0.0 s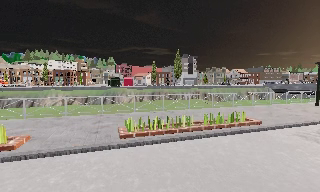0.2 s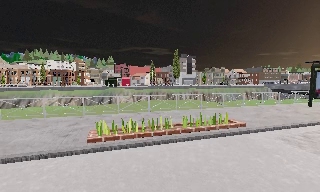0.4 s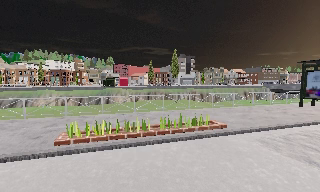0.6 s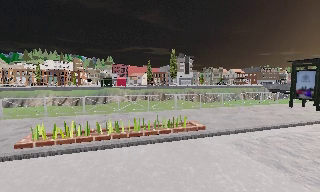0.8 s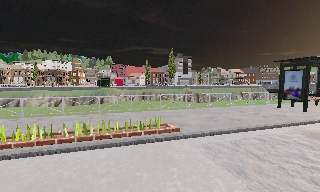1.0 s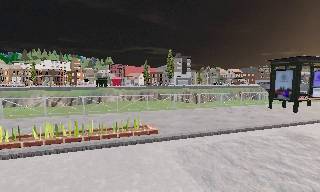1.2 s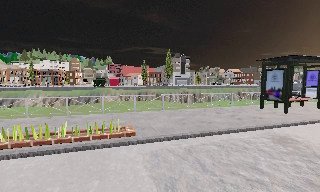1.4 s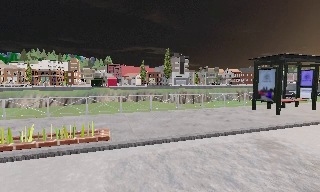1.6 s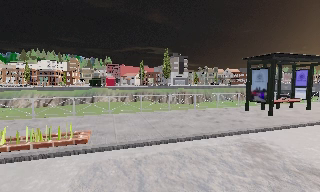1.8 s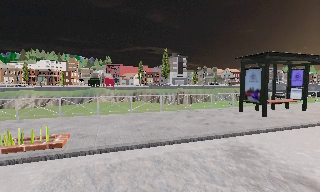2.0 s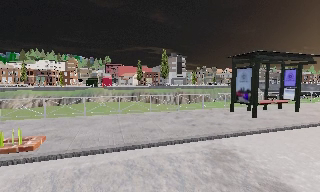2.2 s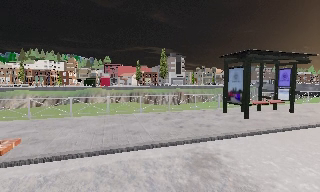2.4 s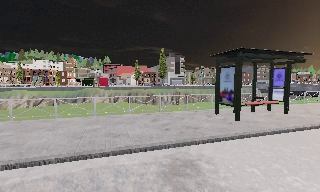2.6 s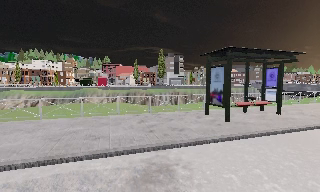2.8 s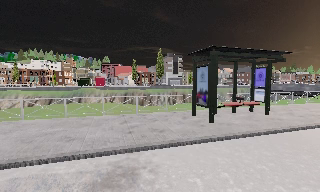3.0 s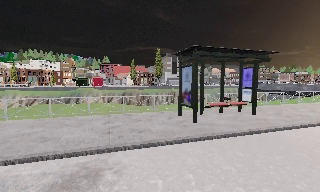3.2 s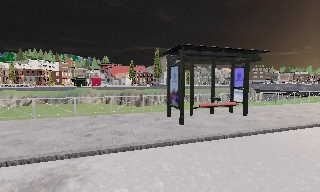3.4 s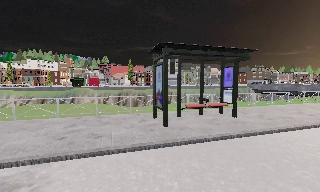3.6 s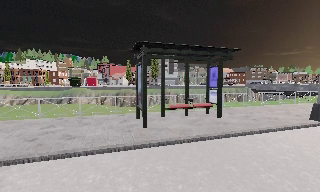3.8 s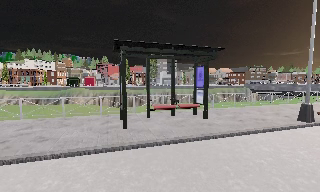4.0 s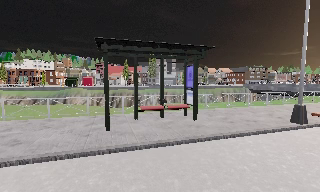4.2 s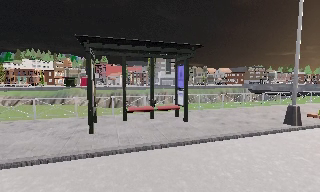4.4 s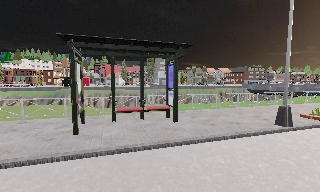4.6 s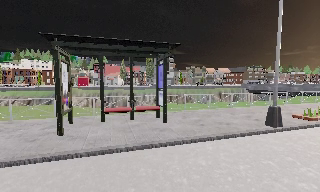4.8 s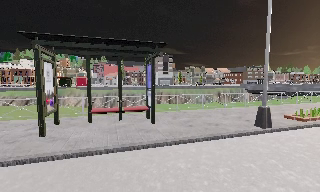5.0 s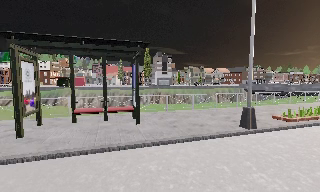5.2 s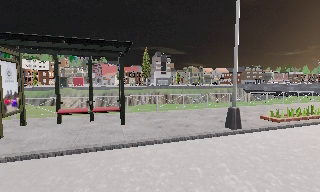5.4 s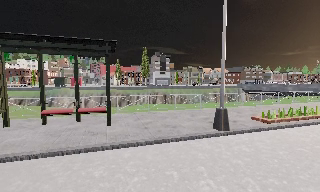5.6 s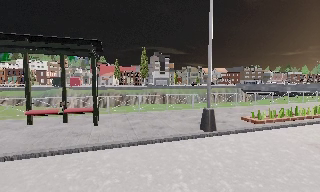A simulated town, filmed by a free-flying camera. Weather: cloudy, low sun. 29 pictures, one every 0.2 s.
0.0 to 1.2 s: The camera travels to its right, about 4.5 m, so close, fixed things drift to the left.
1.2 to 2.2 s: The camera travels to its right and forward, about 3 m, so close, fixed things drift to the left.
2.2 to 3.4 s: The camera travels to its right, about 3.5 m, so close, fixed things drift to the left.
3.4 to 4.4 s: The camera travels to its right, about 2.5 m, so close, fixed things drift to the left. It loses speed.
4.4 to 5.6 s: The camera travels to its right, about 3 m, so close, fixed things drift to the left.
The film runs backward here.
